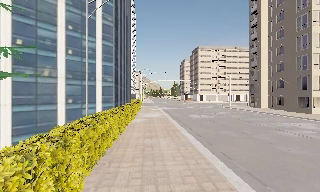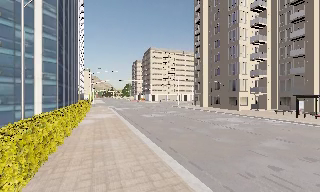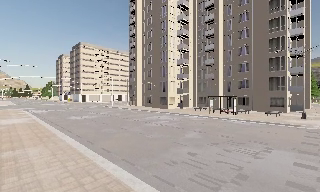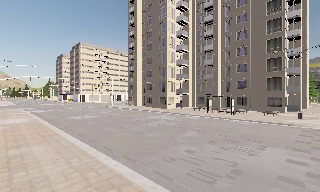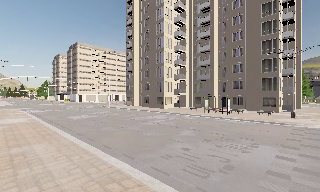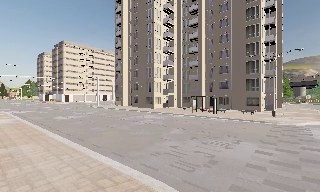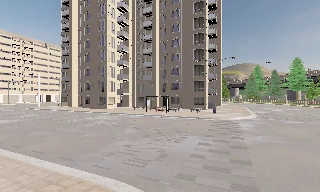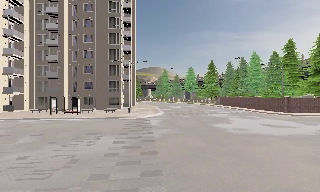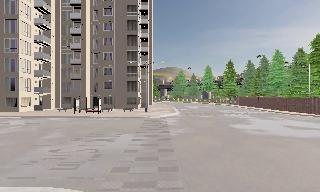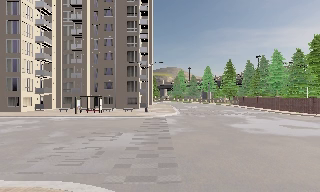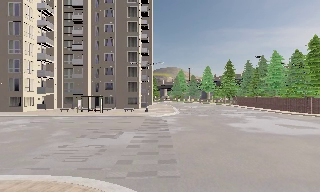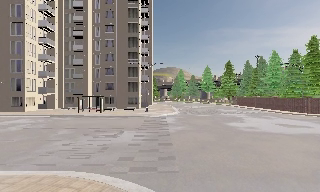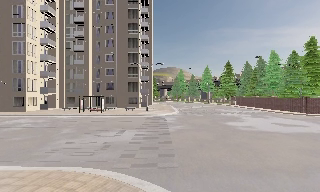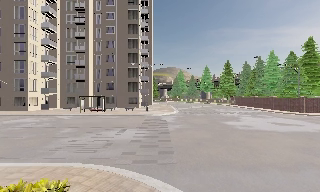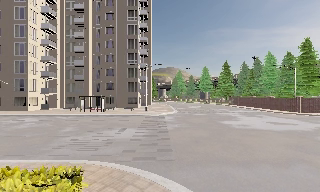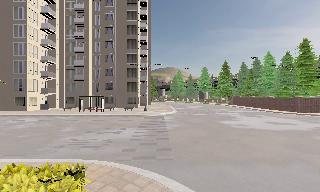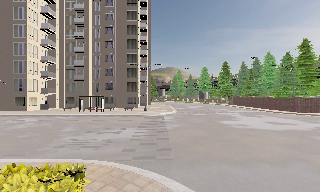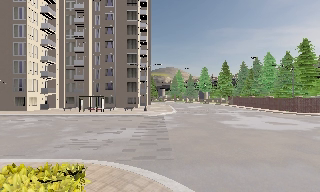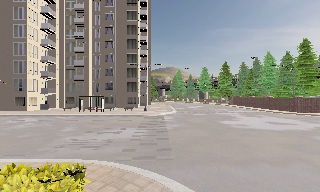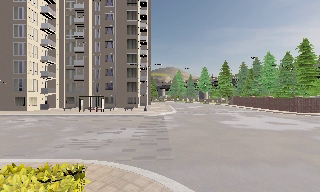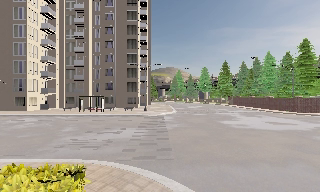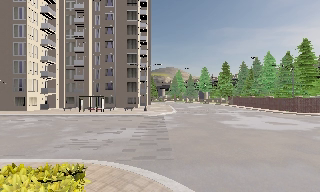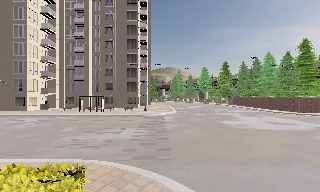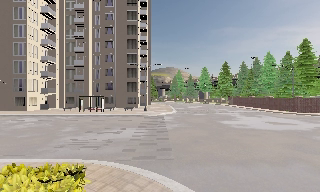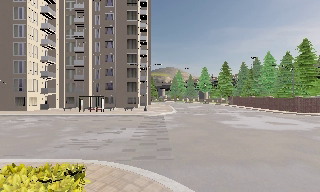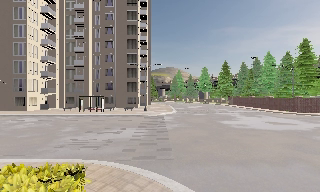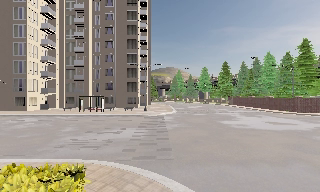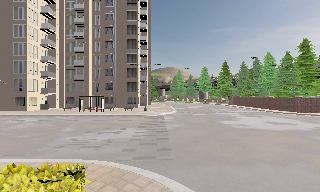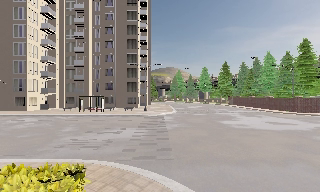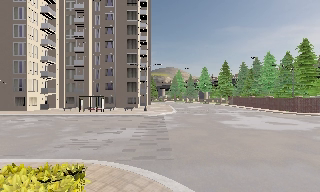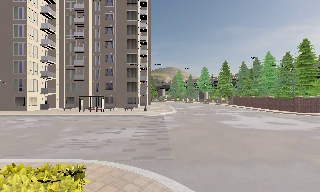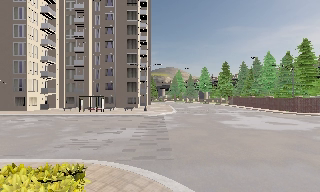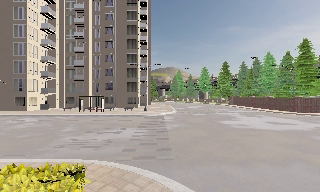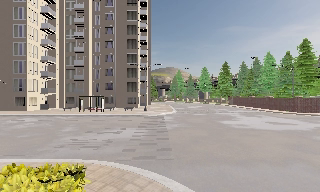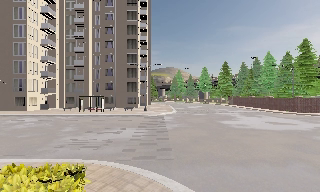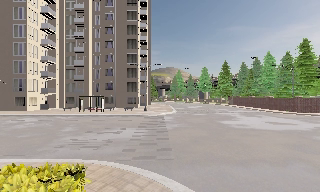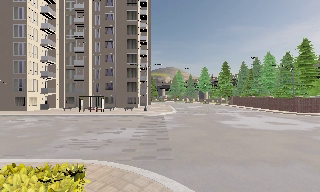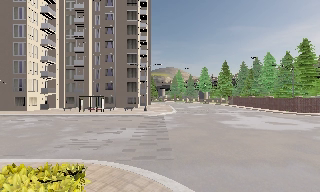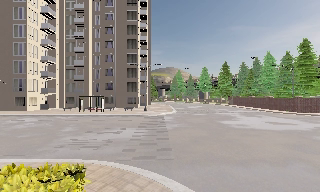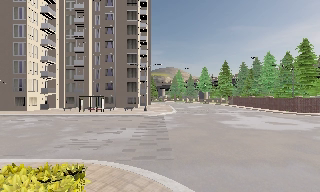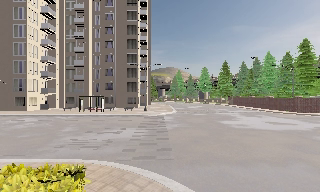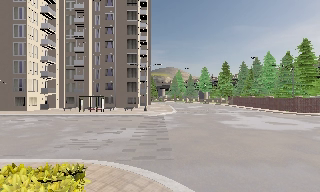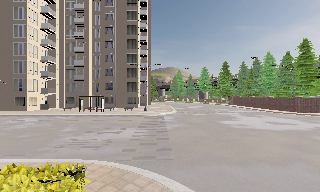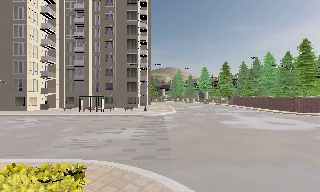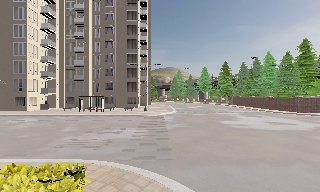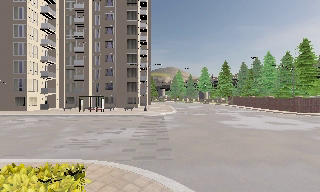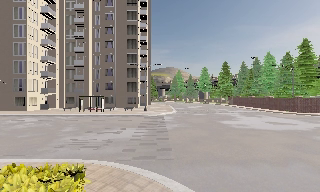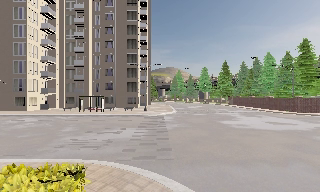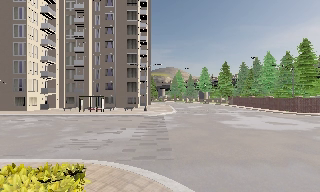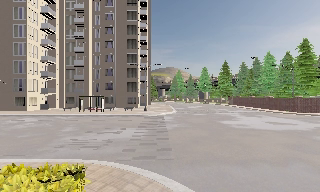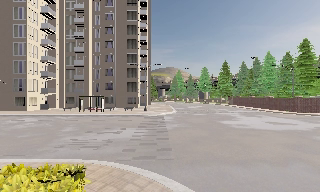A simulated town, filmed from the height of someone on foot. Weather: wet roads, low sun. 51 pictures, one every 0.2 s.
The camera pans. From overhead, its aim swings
clockwise.
The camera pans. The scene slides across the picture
to the left.
0.0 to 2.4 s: The camera swings to its right by about 85 degrees, and the scene slides to the left. It travels backward, about 4 m.
2.4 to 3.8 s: The camera travels backward, about 1 m, so what stands in front gets smaller. It loses speed.
3.8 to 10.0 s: The camera keeps its place and its aim.
The film runs backward here.
